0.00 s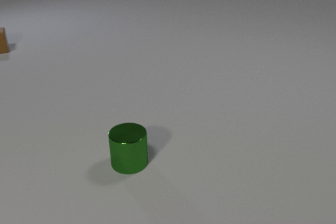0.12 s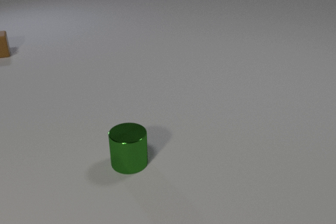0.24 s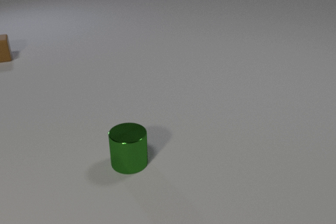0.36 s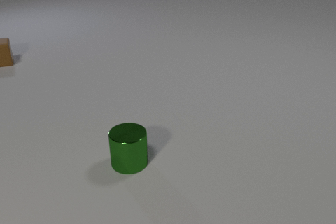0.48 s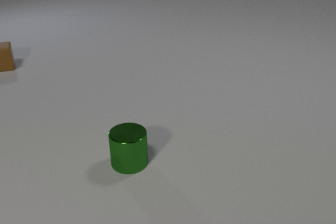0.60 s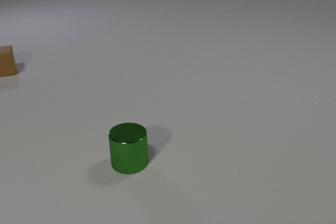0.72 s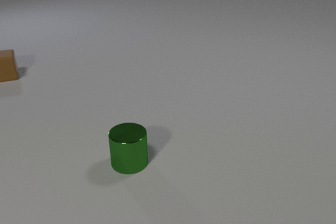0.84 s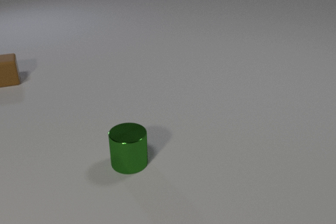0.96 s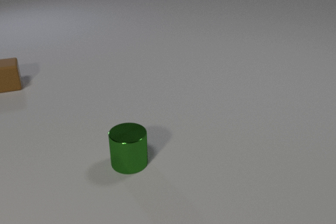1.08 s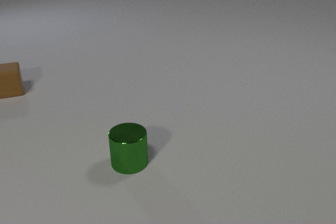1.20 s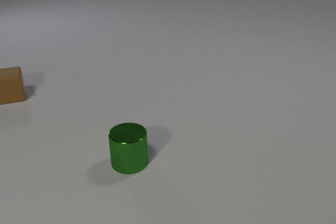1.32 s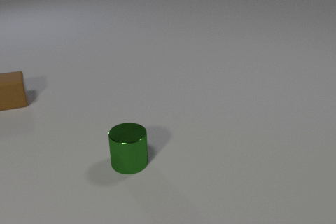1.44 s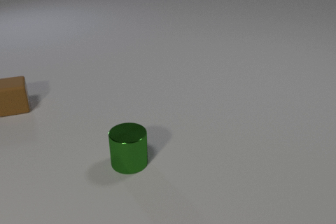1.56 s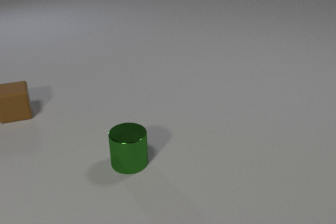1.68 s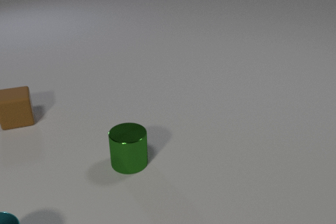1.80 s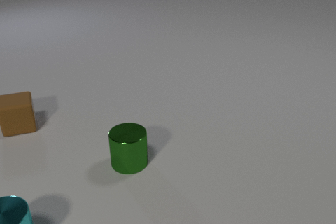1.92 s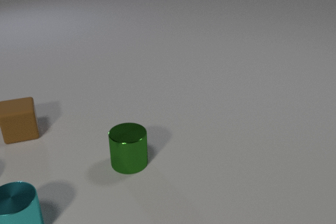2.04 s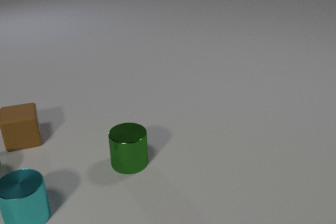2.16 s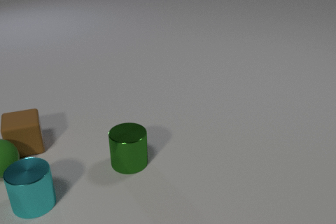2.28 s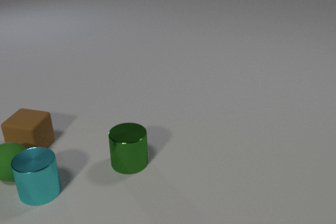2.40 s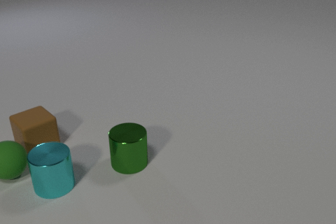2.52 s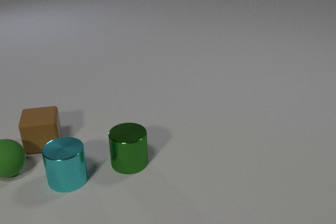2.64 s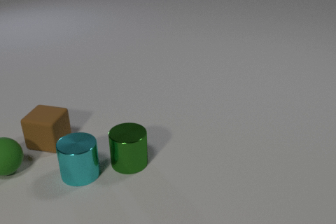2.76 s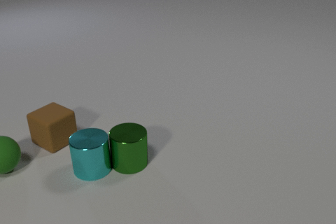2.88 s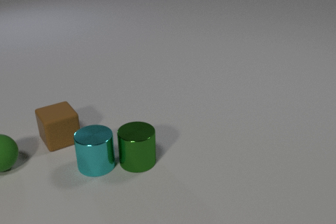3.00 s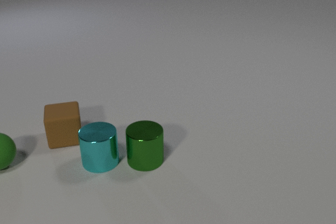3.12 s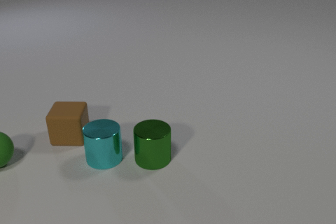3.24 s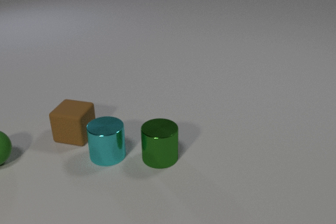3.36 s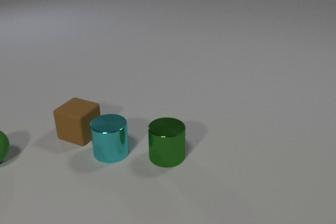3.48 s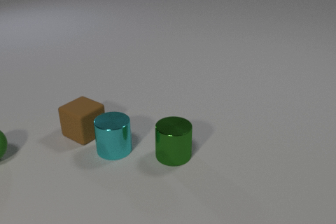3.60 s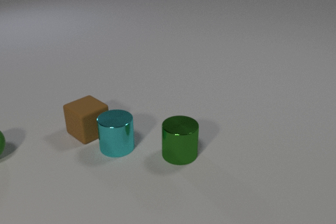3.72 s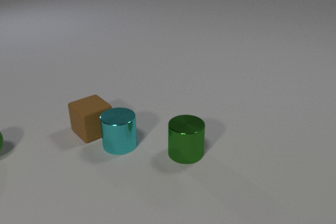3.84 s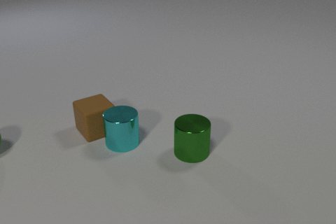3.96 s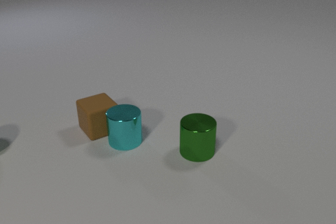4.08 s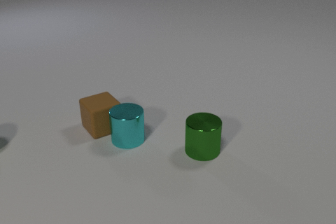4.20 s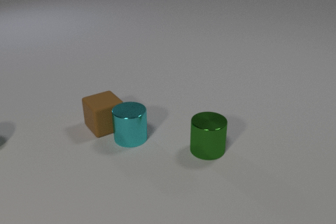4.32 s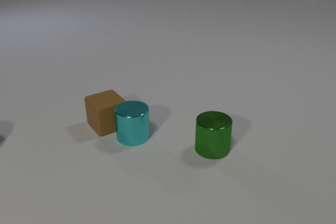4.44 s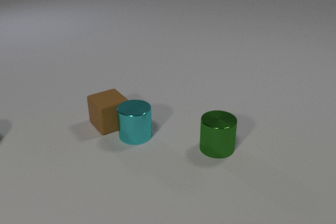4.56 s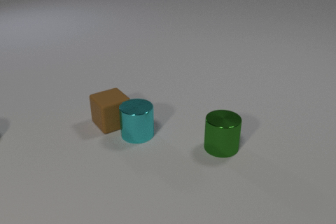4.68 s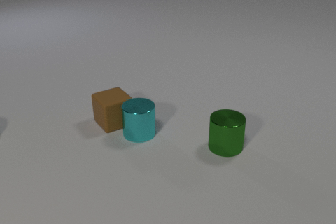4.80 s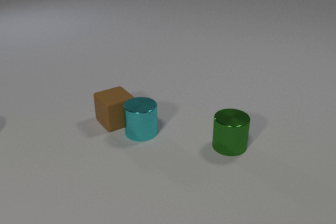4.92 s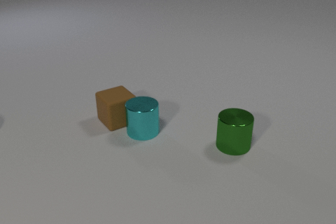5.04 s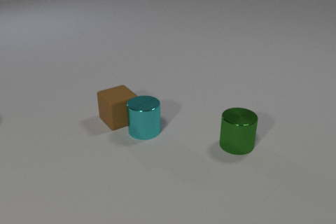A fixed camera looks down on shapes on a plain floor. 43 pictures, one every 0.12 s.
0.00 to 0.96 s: The brown rubber cube slides toward the camera.
0.96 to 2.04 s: The brown rubber cube slides toward the camera. The cyan metal cylinder comes in at the bottom edge, slides away from the camera and to the right.
2.04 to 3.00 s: The brown rubber cube slides to the right, spins clockwise seen from above by about 180 degrees, its near face sliding to the left. The green rubber sphere rolls away from the camera and to the right. The cyan metal cylinder slides to the right and away from the camera. The green metal cylinder slides to the right. The brown rubber cube and the green rubber sphere collide. The green rubber sphere and the cyan metal cylinder collide. The cyan metal cylinder and the green metal cylinder collide.
3.00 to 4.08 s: The brown rubber cube slides to the right, spins so that its near face slides to the left, clockwise seen from above. The green rubber sphere rolls away from the camera and to the left, leaves at the left edge. The cyan metal cylinder slides away from the camera and to the right. The green metal cylinder slides to the right. The brown rubber cube and the cyan metal cylinder collide.
4.08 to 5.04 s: The brown rubber cube slides to the right and away from the camera. The cyan metal cylinder slides to the right and away from the camera. The green metal cylinder slides to the right and away from the camera.
Are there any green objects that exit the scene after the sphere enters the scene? yes.
How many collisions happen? 4.
How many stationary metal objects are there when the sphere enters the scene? 1.
